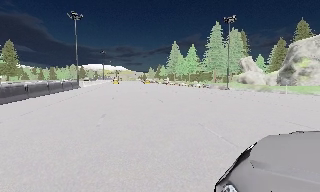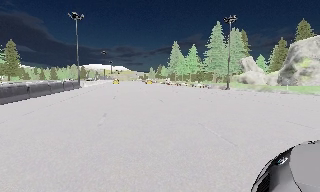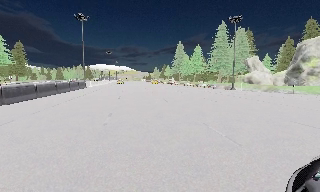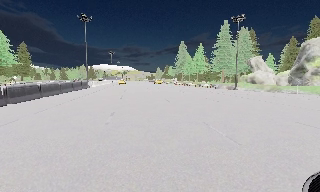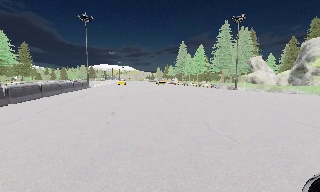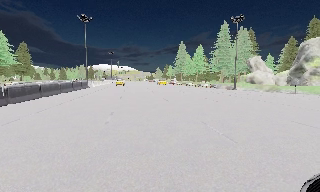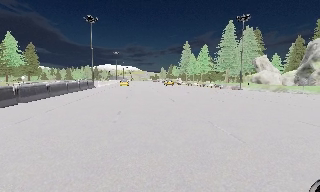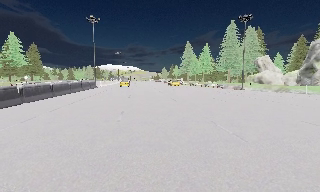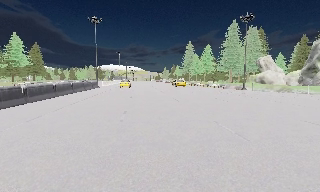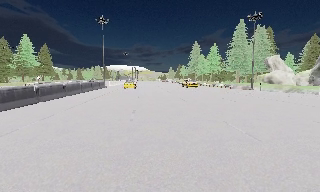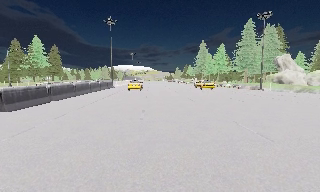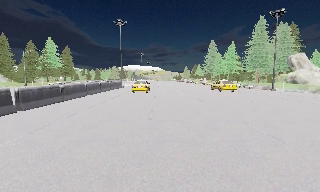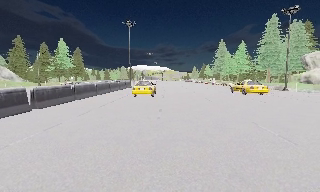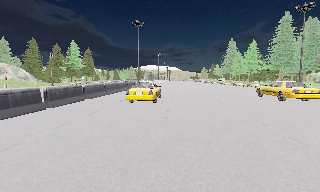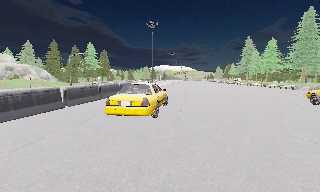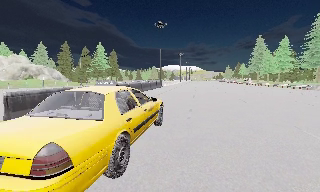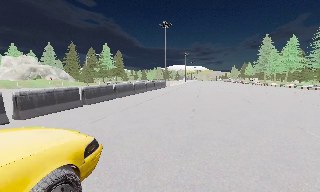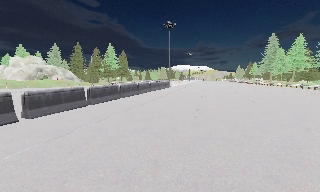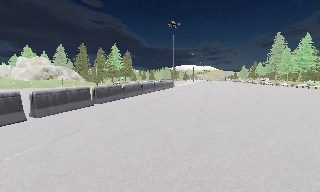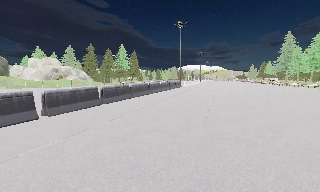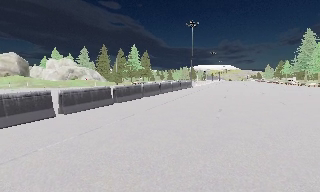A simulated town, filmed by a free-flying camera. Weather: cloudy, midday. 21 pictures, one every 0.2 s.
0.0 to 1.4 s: The camera shifts only a little, or ends up much as it began.
1.4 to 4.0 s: The camera pans to its left, which is counterclockwise from overhead, by about 30 degrees. It travels backward, about 1 m.
The film runs backward here.
